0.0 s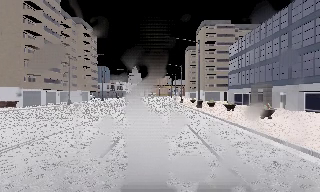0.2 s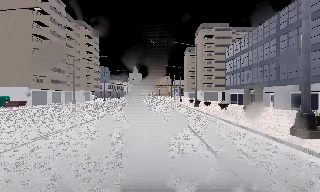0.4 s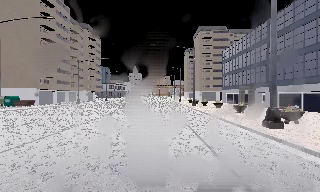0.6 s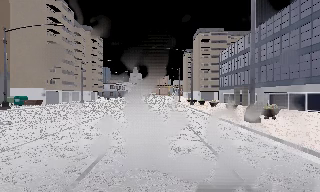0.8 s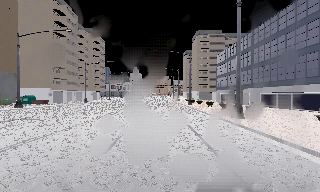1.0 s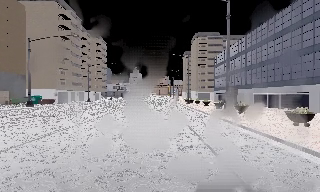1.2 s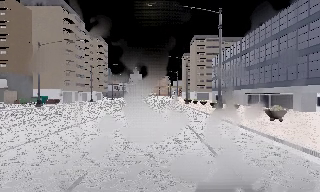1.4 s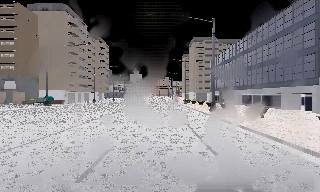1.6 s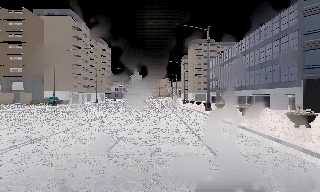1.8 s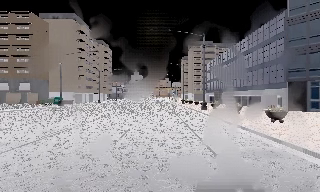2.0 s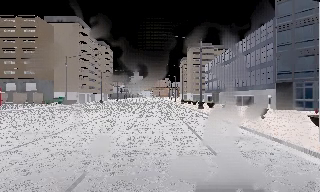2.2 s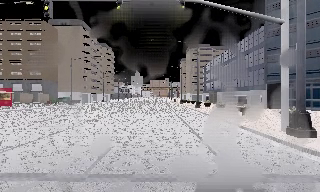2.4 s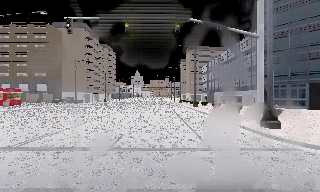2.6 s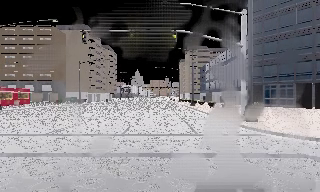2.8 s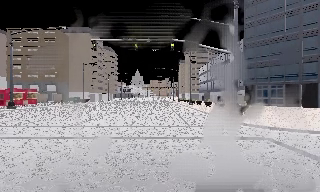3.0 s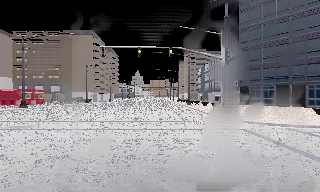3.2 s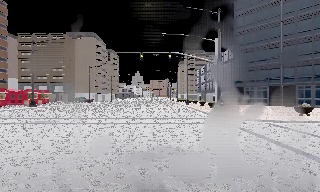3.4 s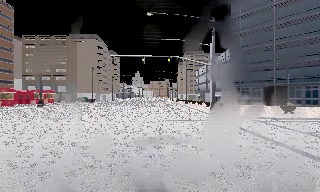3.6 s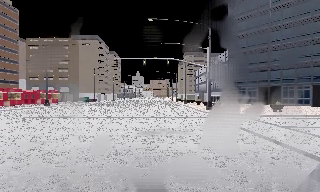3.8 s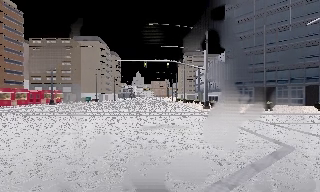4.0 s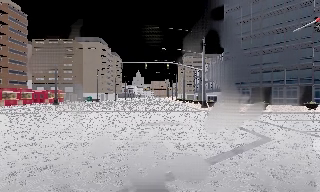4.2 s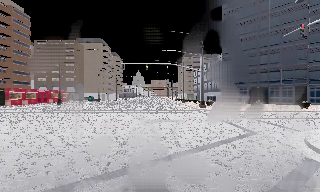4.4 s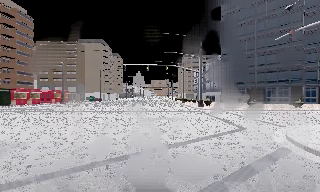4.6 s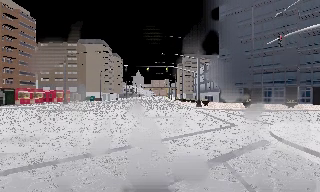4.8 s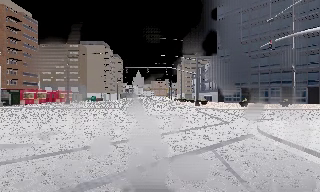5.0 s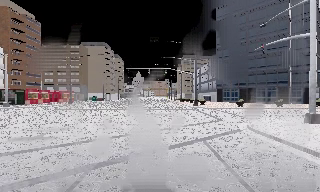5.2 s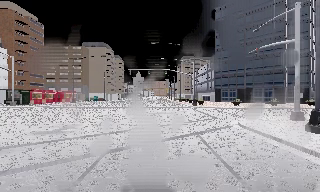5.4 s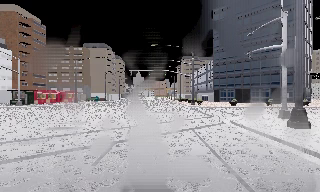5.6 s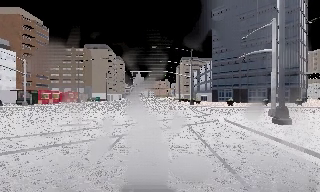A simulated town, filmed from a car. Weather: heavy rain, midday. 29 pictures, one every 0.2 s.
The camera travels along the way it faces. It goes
backward.
0.0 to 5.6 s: The camera travels backward, about 45 m, so what stands in front gets smaller. It loses speed.
The film runs backward here.
